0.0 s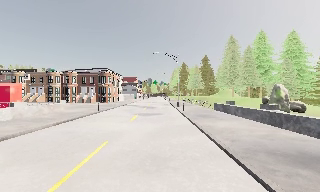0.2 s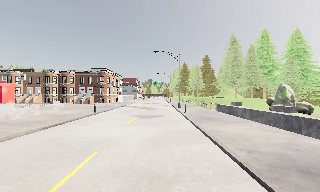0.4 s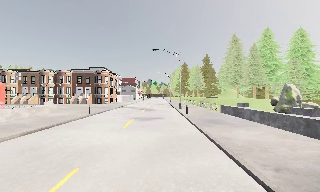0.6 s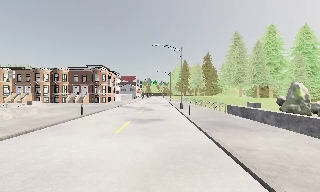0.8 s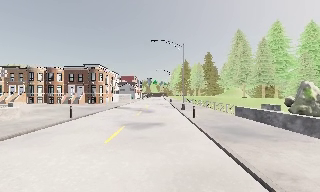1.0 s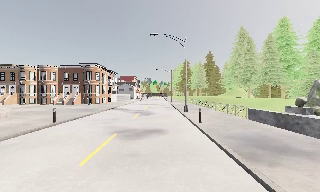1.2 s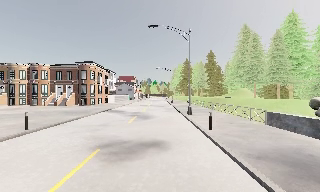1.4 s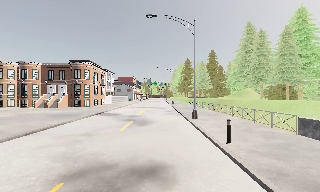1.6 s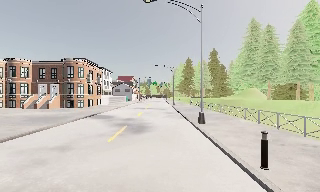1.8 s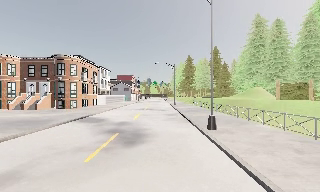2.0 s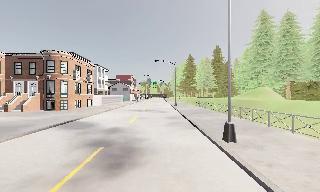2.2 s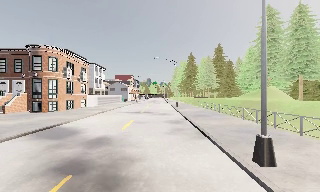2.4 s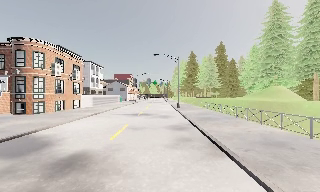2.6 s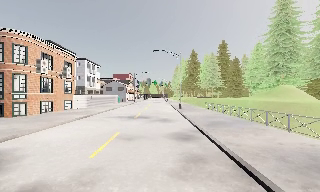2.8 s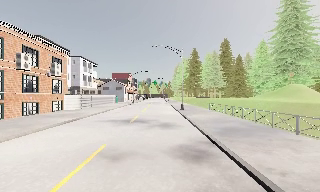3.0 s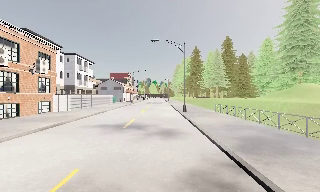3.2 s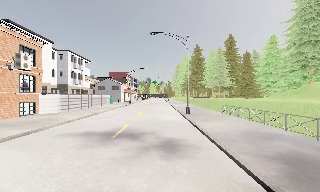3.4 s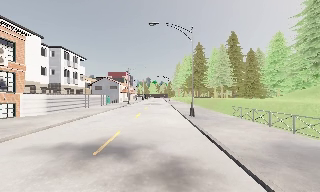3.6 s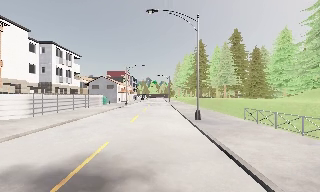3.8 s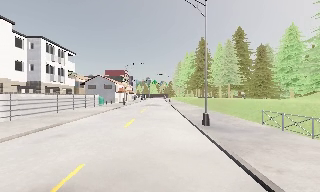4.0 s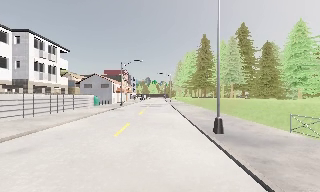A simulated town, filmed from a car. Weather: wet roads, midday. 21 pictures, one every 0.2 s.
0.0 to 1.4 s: The camera travels forward, about 11 m, so what stands in front looms larger. It gains speed.
1.4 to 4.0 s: The camera travels forward, about 25 m, so what stands in front looms larger.
The film runs forward here.
